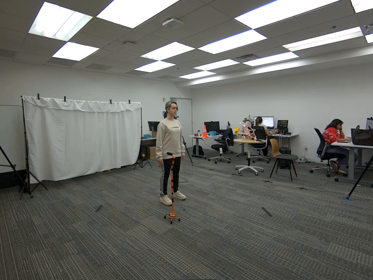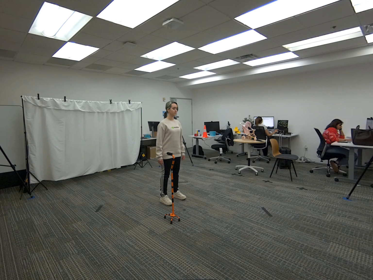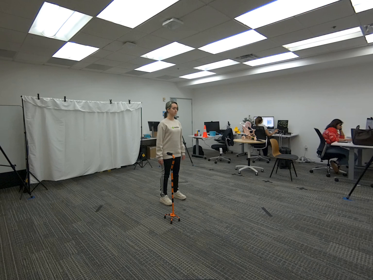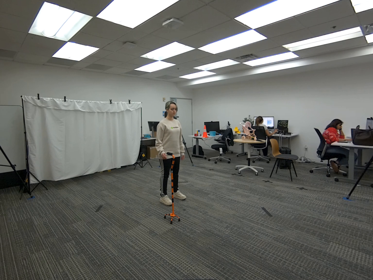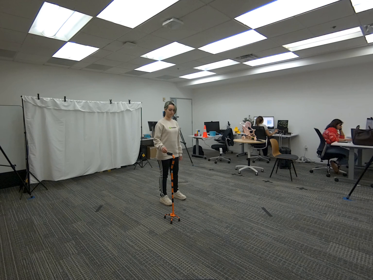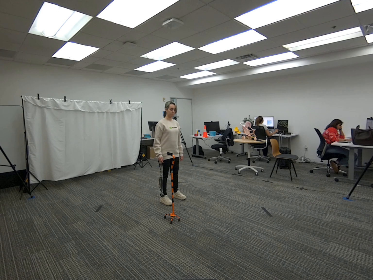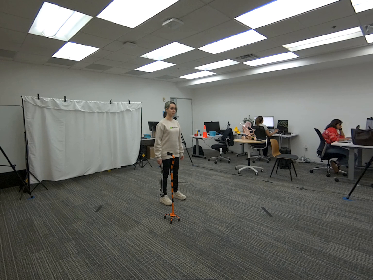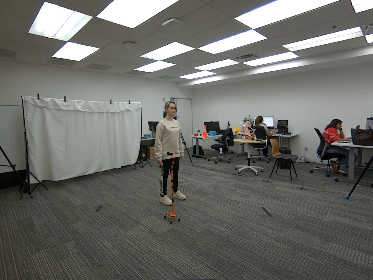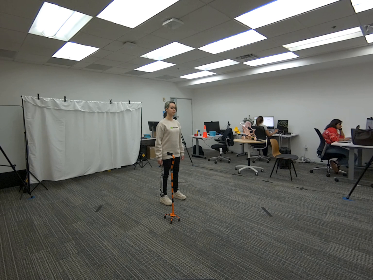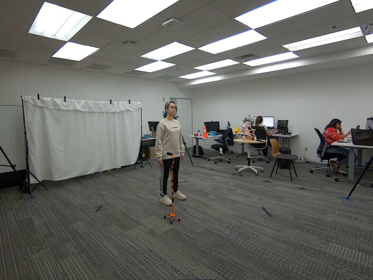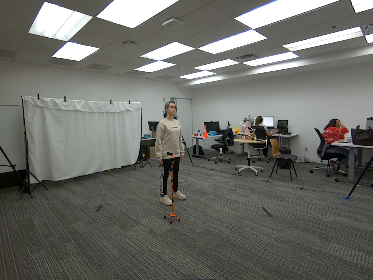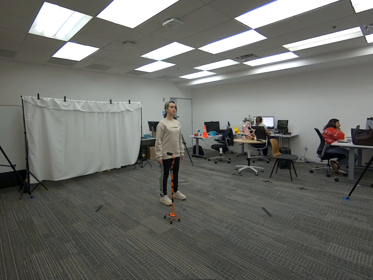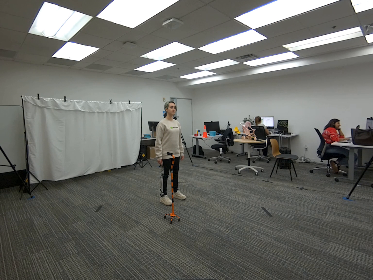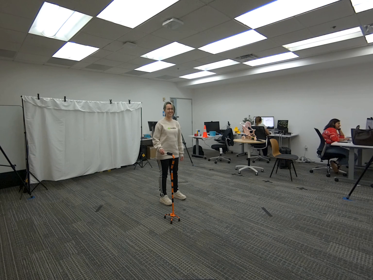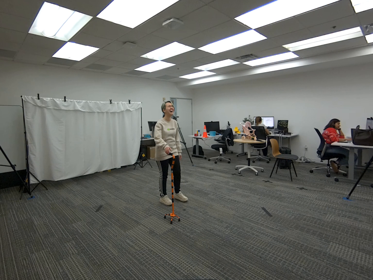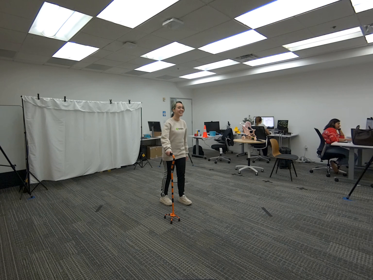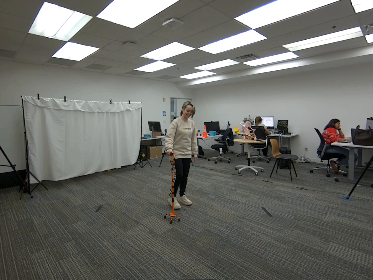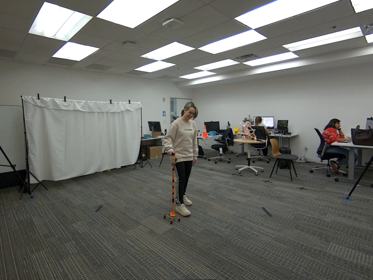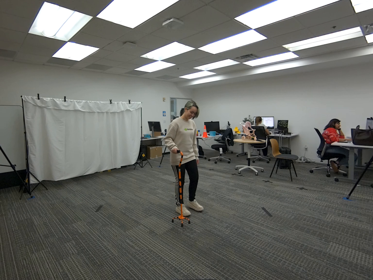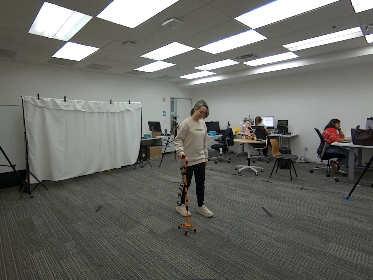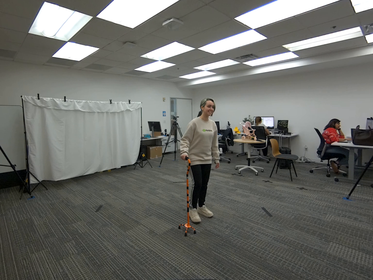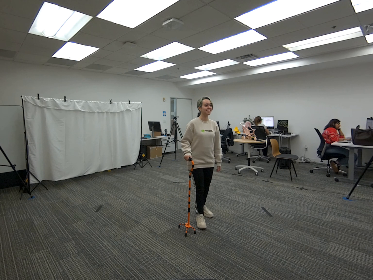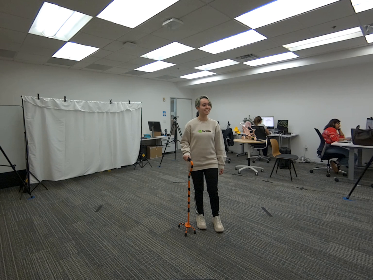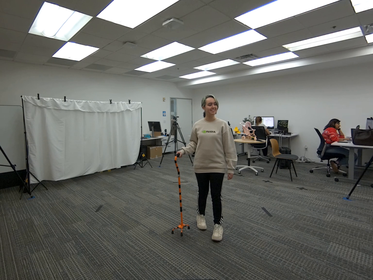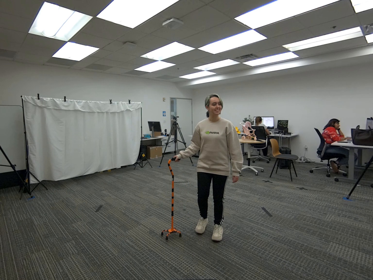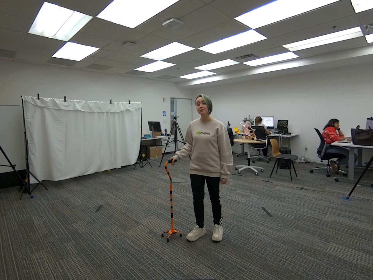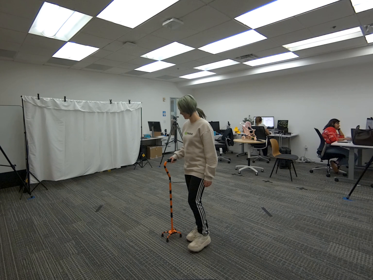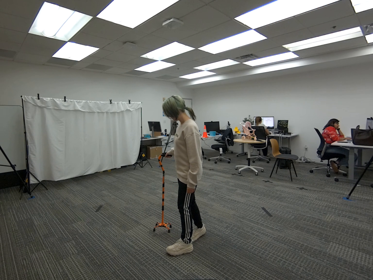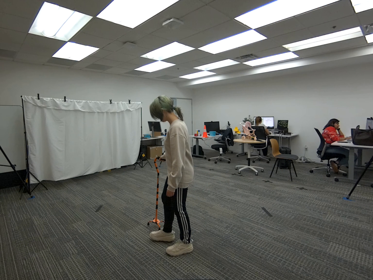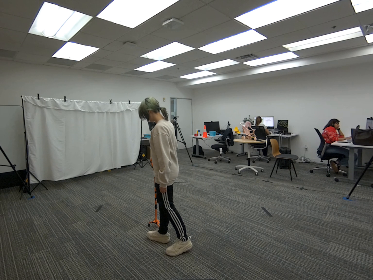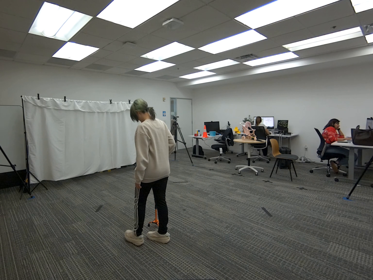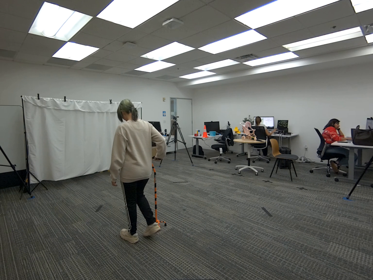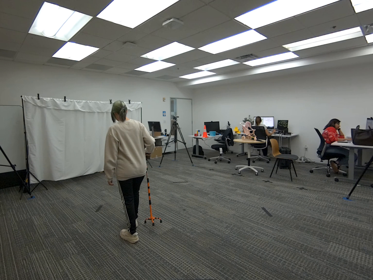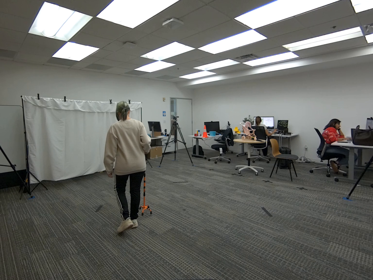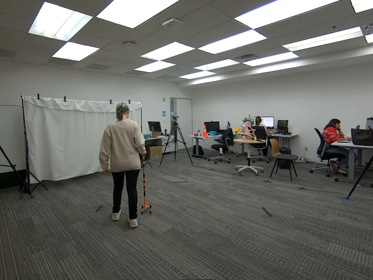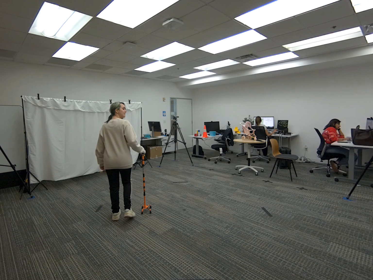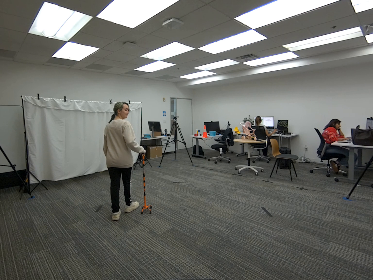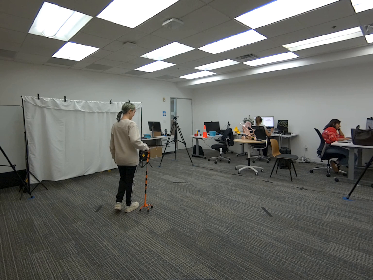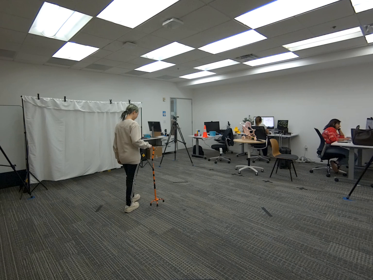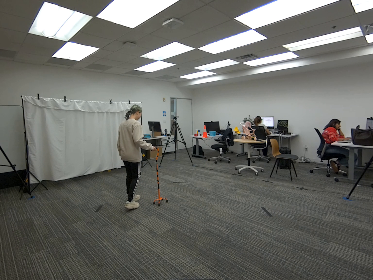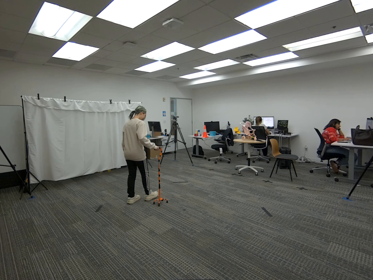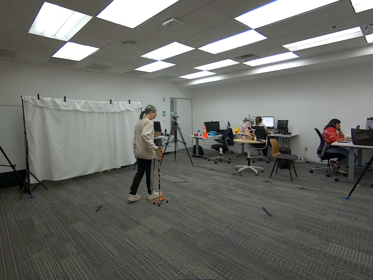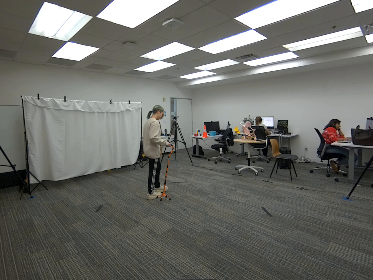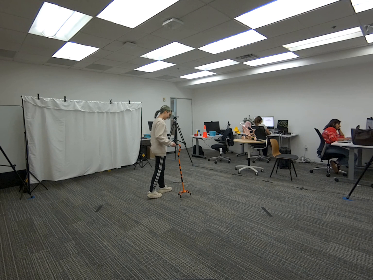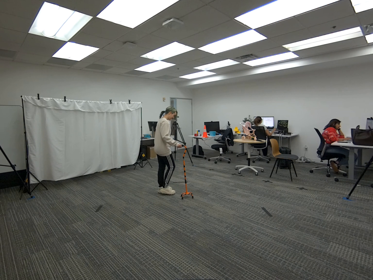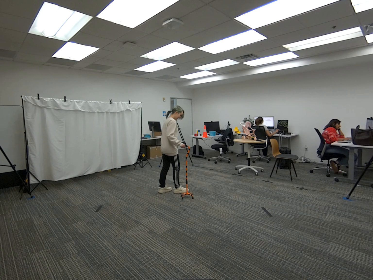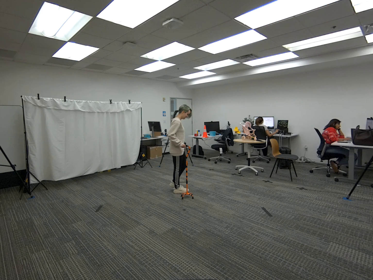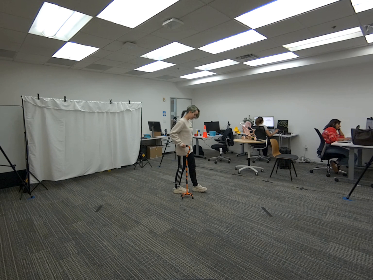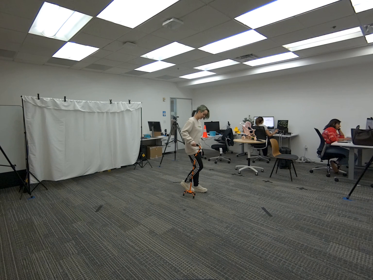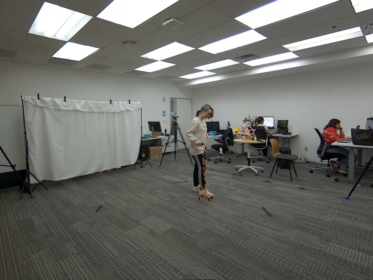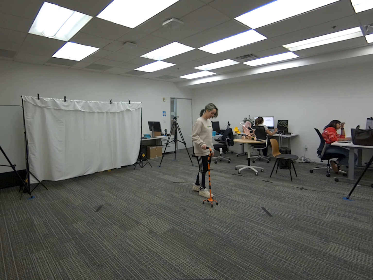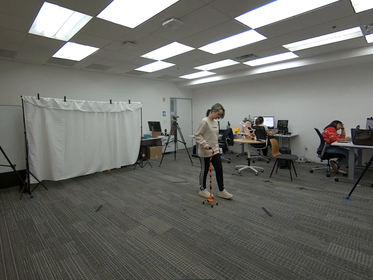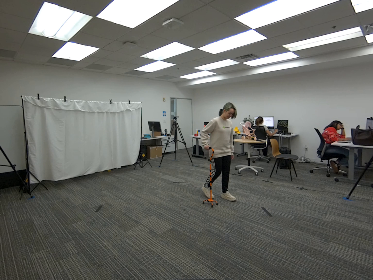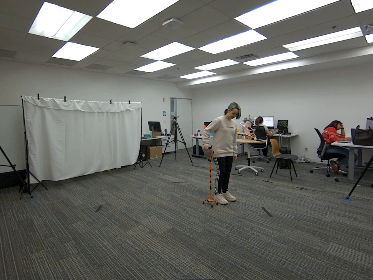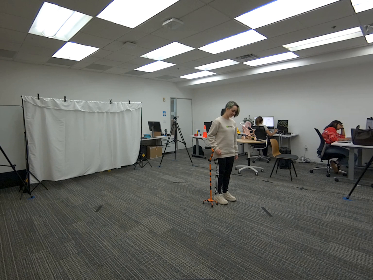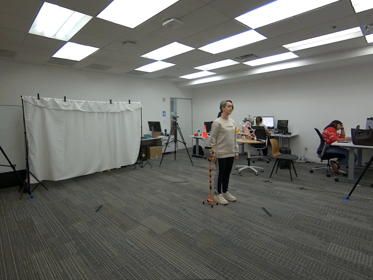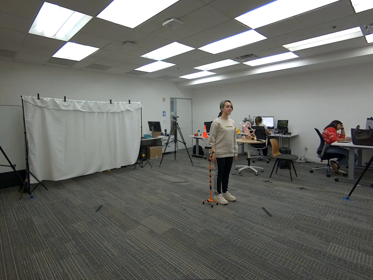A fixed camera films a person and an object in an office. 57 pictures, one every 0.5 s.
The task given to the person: walk over to the cane and using your right hand hold onto the cane handle and walk around the bounding area. Let go of the cane when complete.
